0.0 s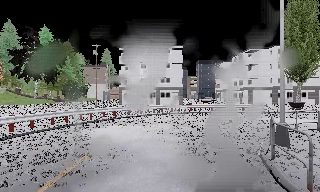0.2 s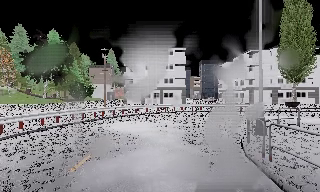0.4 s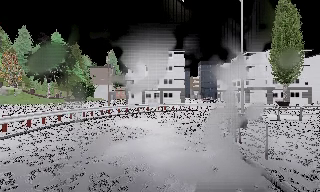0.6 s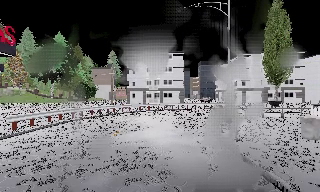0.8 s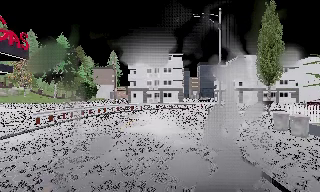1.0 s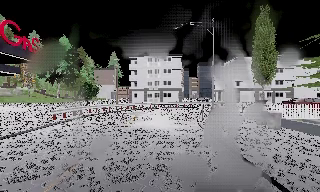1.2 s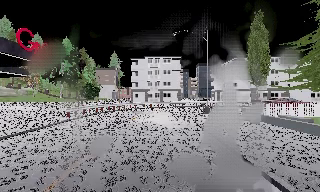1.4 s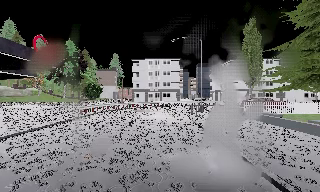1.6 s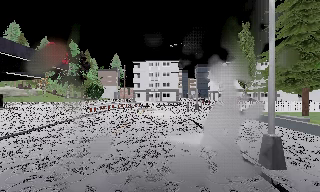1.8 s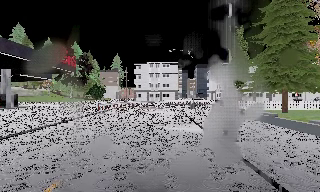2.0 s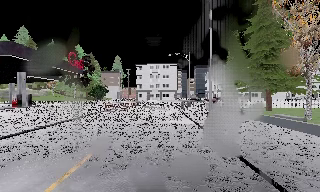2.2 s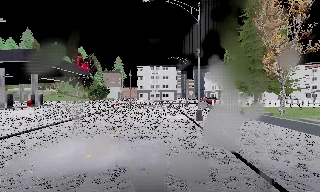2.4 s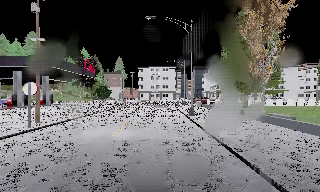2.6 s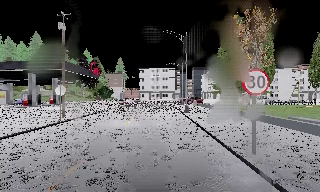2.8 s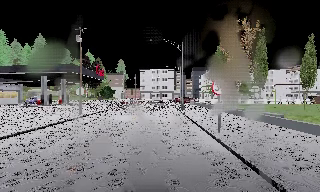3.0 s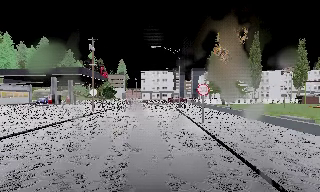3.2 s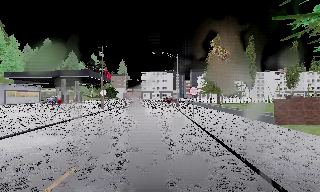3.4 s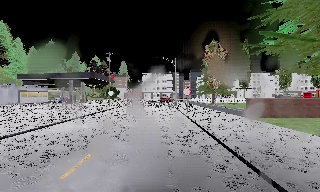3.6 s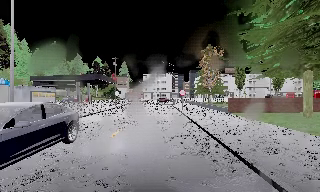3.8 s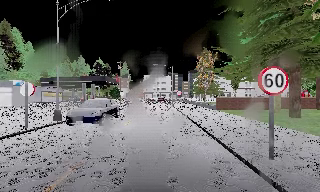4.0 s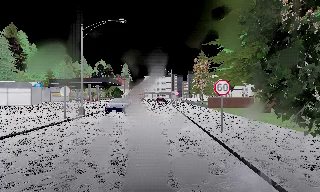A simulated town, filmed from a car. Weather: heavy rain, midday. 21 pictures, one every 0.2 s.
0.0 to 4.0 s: The camera travels backward, about 45 m, so what stands in front gets smaller. It gains speed.
The film runs backward here.
